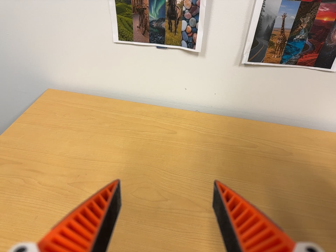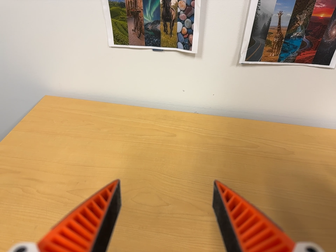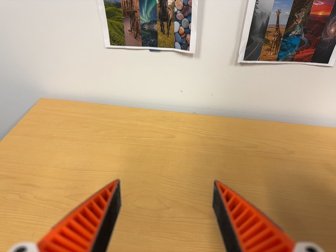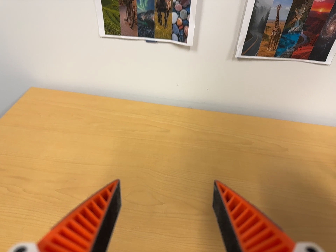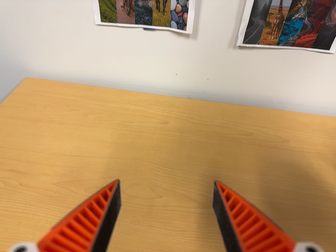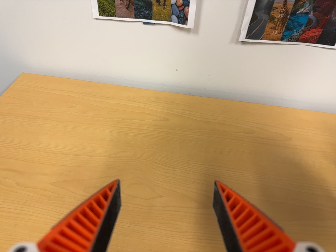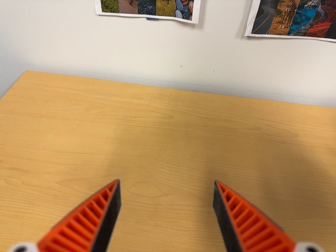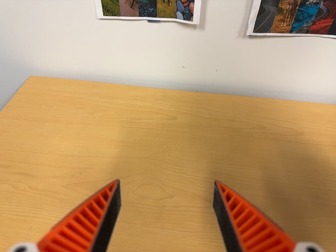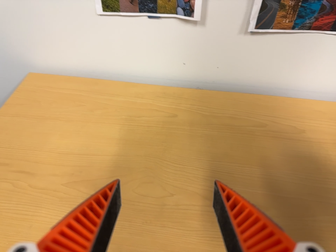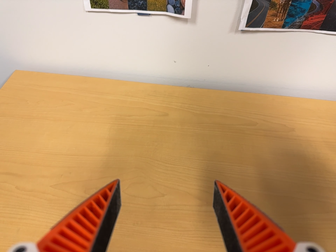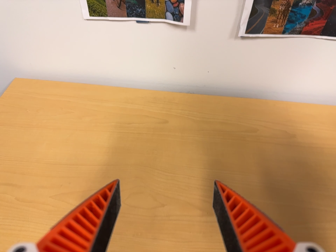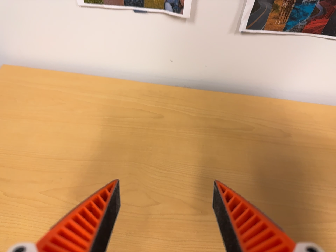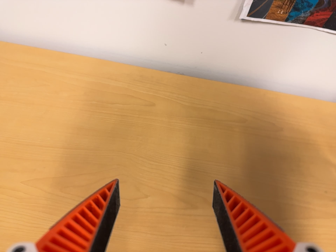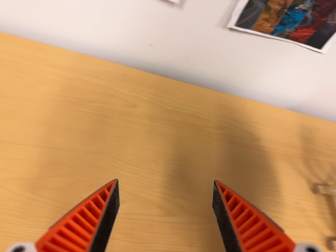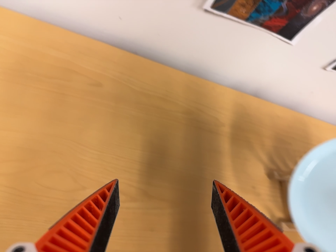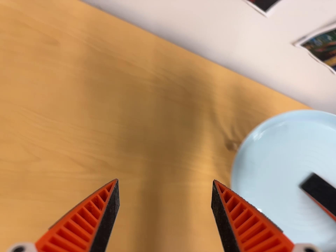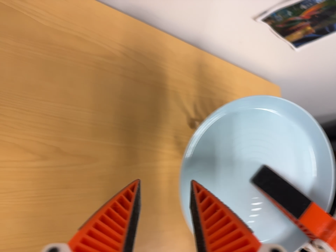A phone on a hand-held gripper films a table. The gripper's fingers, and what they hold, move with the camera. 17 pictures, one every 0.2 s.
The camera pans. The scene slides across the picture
to the left.
0.0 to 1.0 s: The camera travels forward, about 6 cm, so what stands in front looms larger.
1.0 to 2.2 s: The camera travels toward the top of its view, about 6 cm.
2.2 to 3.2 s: The camera pans to its right by about 30 degrees. It travels toward the top of its view and forward, about 12 cm. Its aim tips toward the bottom of its view by about 30 degrees, and the scene shifts upward. It rolls about its line of sight by about 10 degrees, and the scene rotates clockwise.
The film runs backward here.
